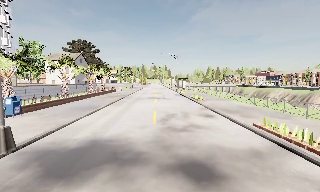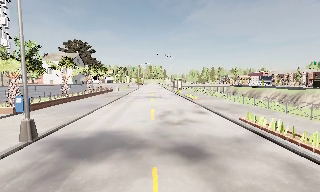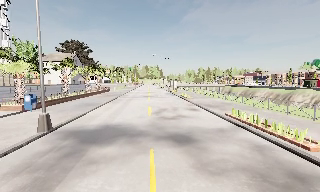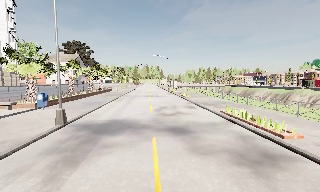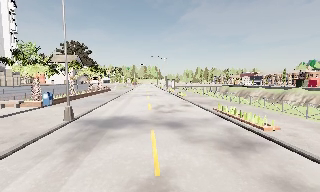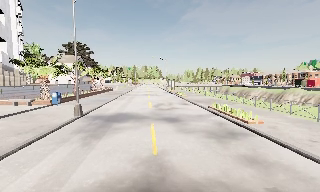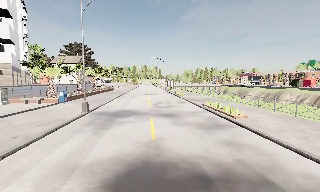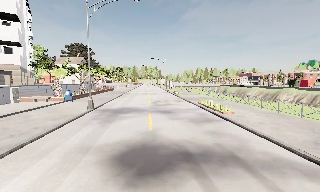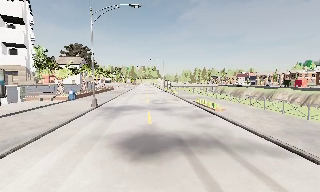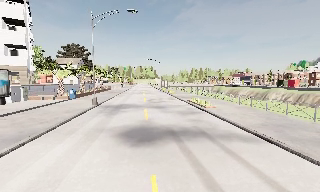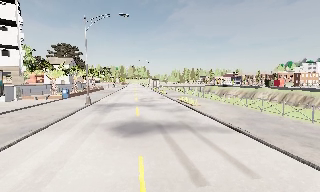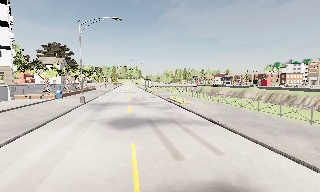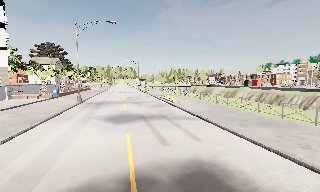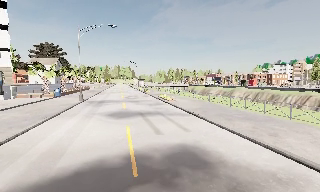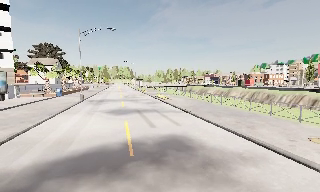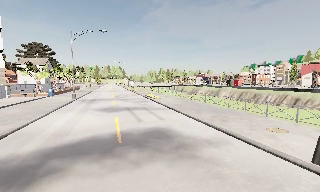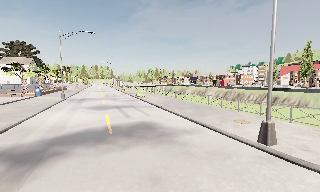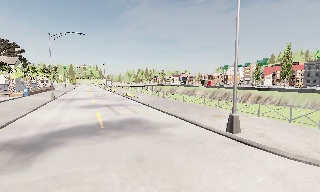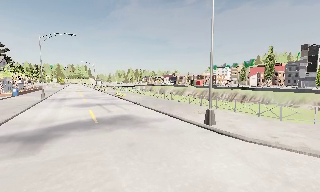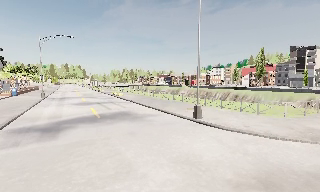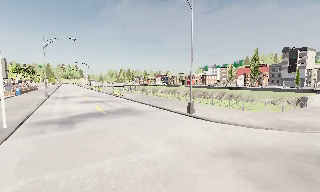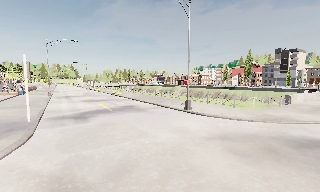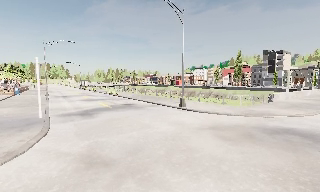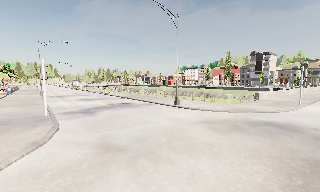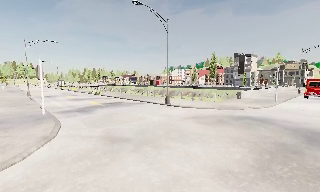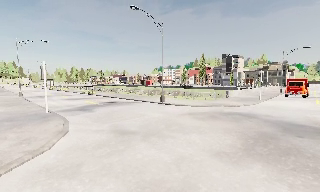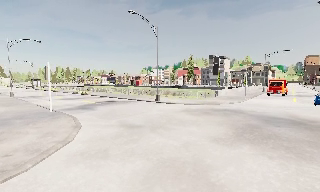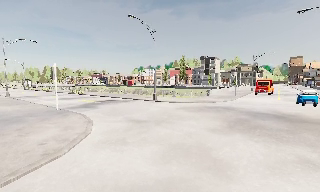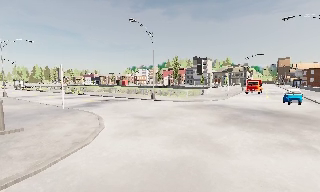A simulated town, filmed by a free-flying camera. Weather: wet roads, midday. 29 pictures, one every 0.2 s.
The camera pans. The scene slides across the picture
to the left.
The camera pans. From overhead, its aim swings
clockwise.
0.0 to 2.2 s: The scene slides to the left, as the camera pans about 10 degrees to its right. It travels backward, about 11 m, so what stands in front gets smaller.
2.2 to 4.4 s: The scene slides to the left, as the camera pans about 25 degrees to its right. It travels backward, about 12 m, so what stands in front gets smaller.
4.4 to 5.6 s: The camera pans to its right, which is clockwise from overhead, by about 20 degrees. It travels backward and to its left, about 6 m, so what stands in front gets smaller.
The film runs backward here.
